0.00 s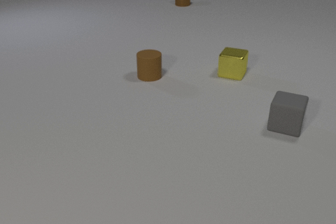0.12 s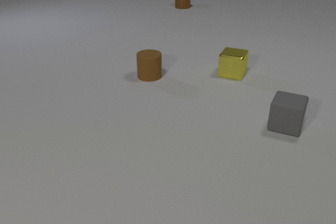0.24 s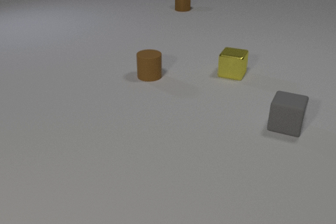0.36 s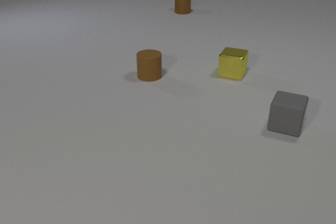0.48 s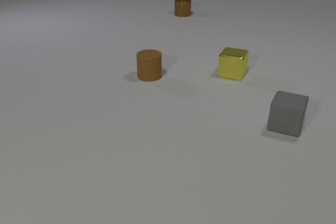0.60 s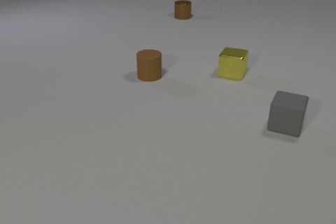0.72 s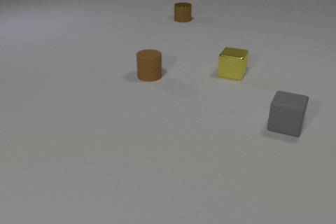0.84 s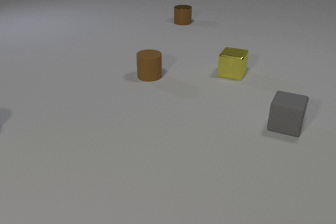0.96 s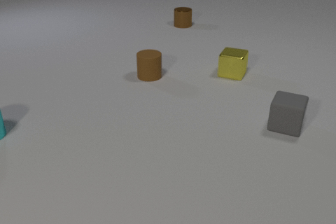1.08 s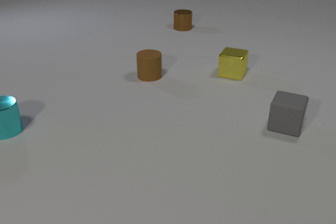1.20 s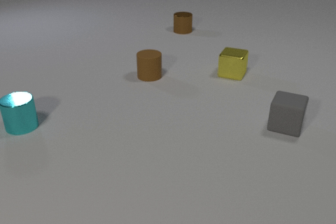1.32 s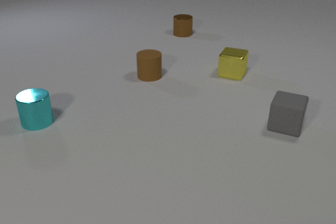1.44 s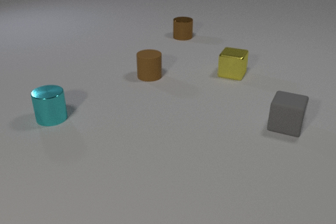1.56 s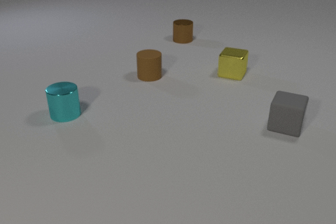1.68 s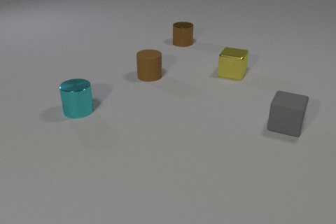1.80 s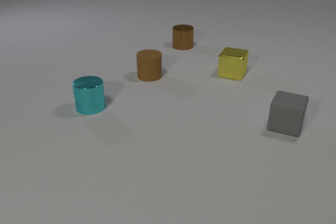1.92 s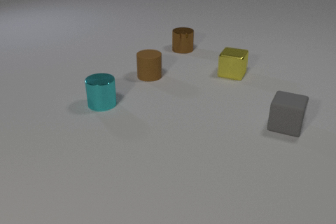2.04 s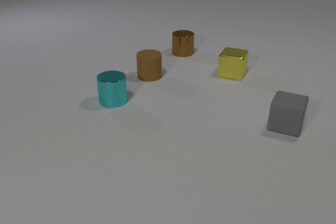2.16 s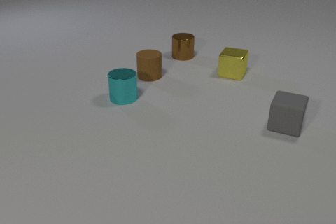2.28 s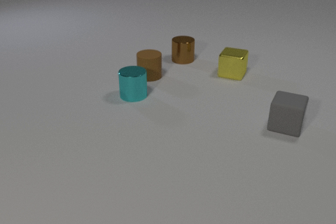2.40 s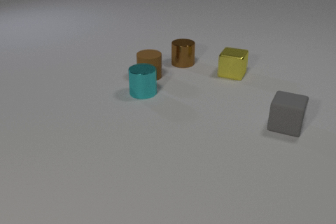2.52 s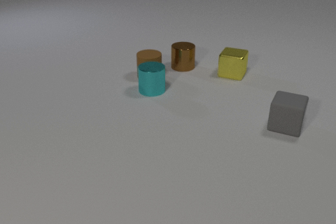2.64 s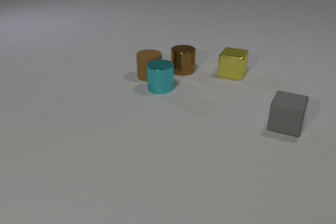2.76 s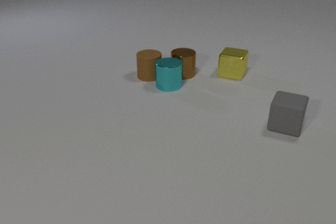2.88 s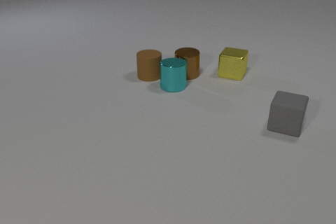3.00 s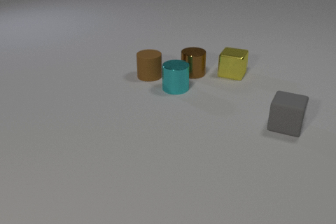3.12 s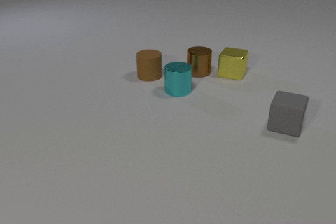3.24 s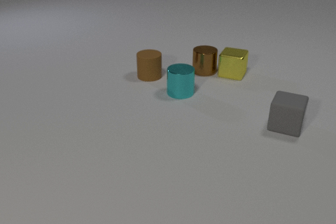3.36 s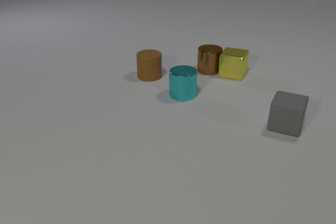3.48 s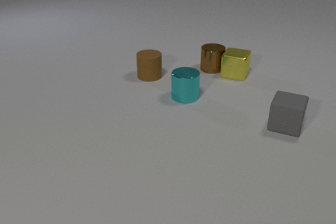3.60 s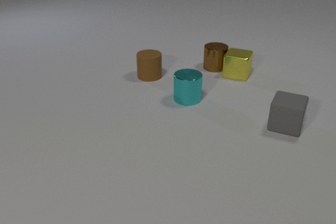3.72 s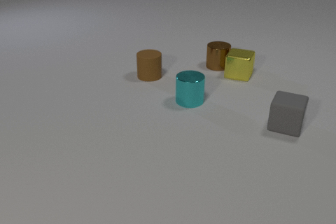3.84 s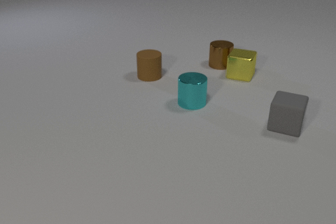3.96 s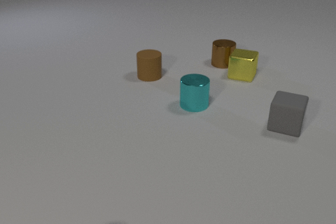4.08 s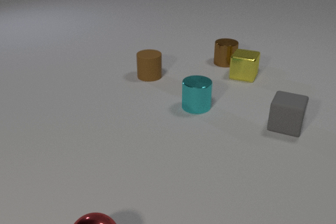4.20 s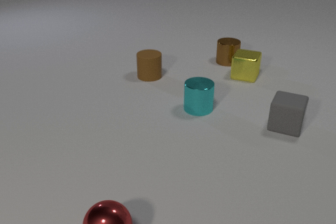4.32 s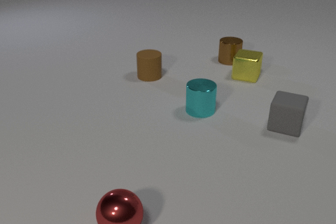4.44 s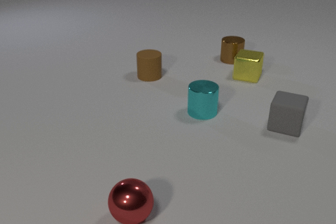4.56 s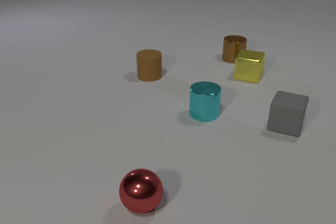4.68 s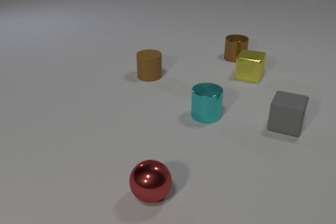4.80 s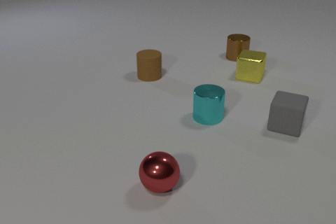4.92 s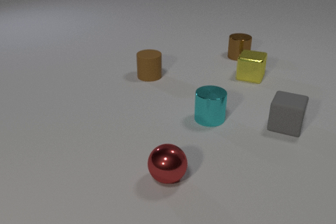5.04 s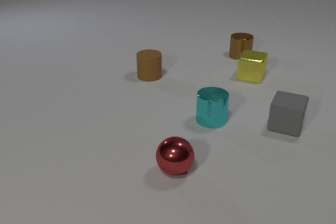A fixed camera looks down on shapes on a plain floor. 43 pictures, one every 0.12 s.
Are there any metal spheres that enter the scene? yes.
How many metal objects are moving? 4.
How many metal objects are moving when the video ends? 4.
0.00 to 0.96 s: The cyan metal cylinder comes in at the left edge. The brown metal cylinder slides toward the camera.
0.96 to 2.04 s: The cyan metal cylinder slides to the right. The brown metal cylinder slides toward the camera.
2.04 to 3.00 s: The cyan metal cylinder slides to the right. The brown metal cylinder slides toward the camera. The cyan metal cylinder and the brown metal cylinder collide.
3.00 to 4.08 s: The cyan metal cylinder slides toward the camera and to the right. The brown metal cylinder slides to the right and away from the camera. The yellow metal cube slides to the right. The red metal sphere comes in at the bottom edge, rolls away from the camera. The brown metal cylinder and the yellow metal cube collide.
4.08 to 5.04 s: The cyan metal cylinder slides toward the camera and to the right. The brown metal cylinder slides away from the camera and to the right. The yellow metal cube slides to the right. The red metal sphere rolls away from the camera and to the right.
